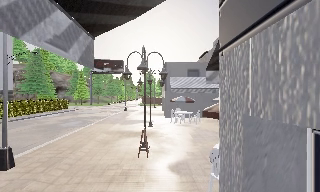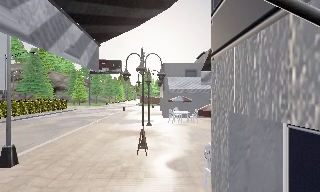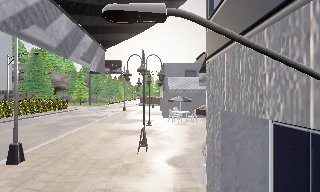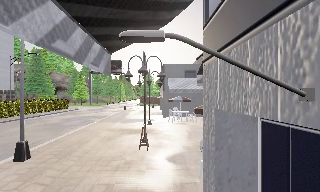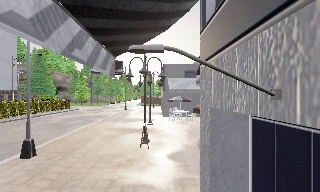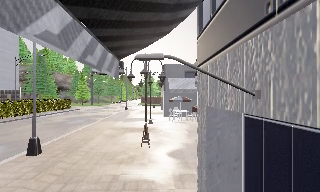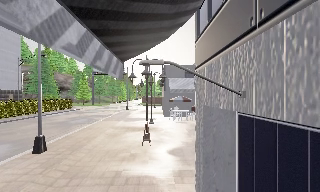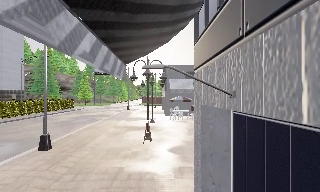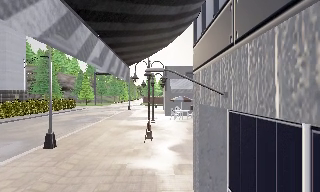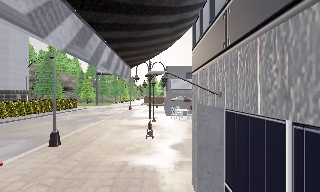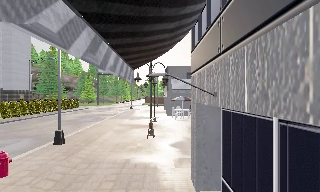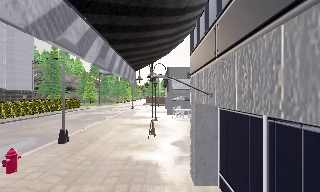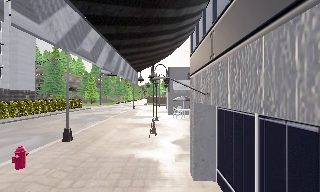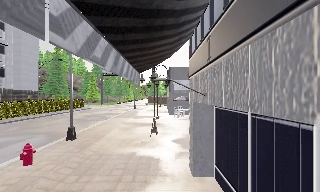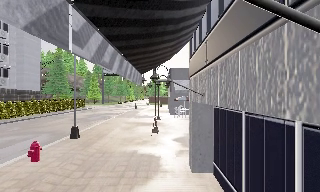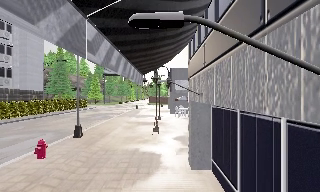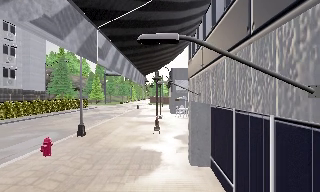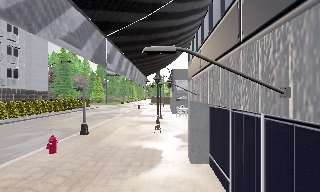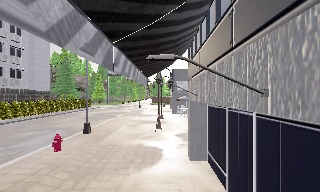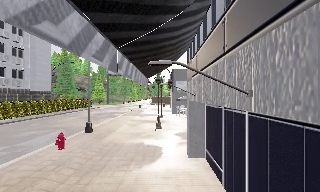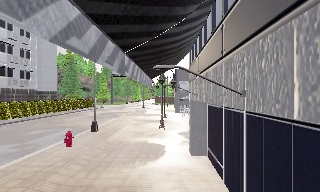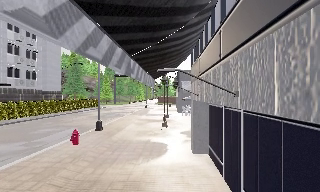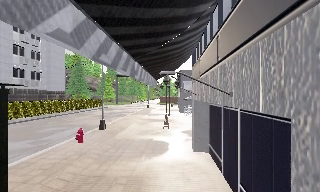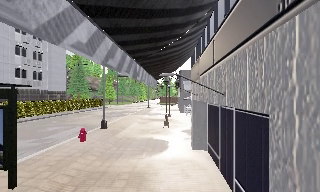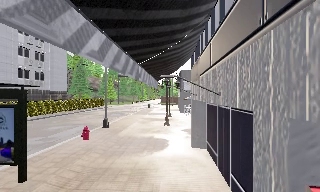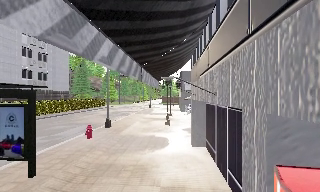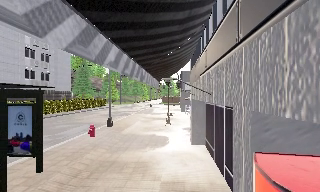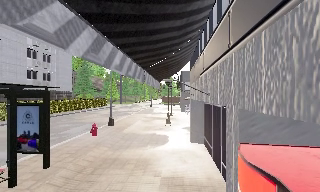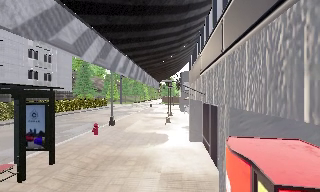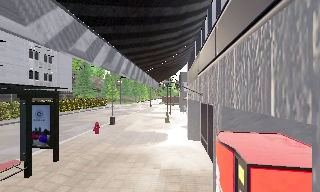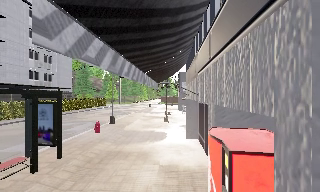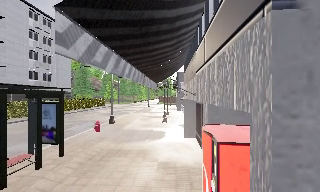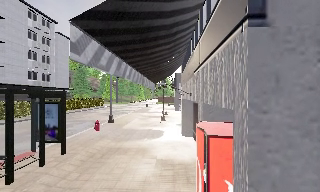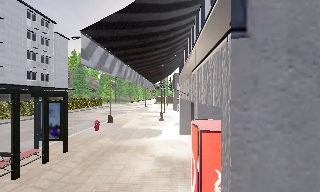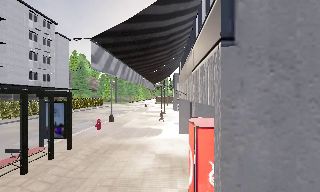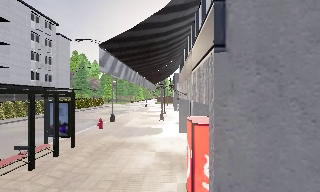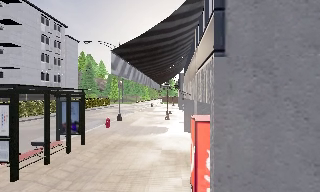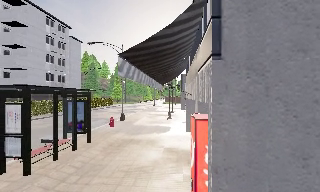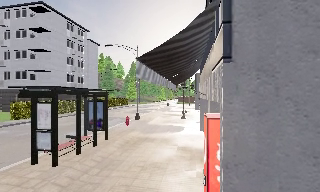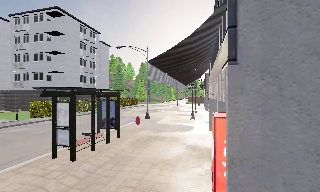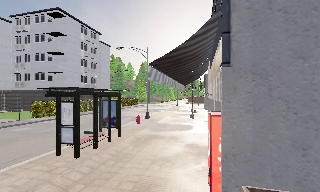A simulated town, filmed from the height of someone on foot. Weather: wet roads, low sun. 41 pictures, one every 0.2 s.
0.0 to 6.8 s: The camera travels backward, about 9 m, so what stands in front gets smaller.
6.8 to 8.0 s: The scene slides to the right, as the camera pans about 10 degrees to its left. It travels backward, about 1.5 m, so what stands in front gets smaller.
The film runs backward here.
